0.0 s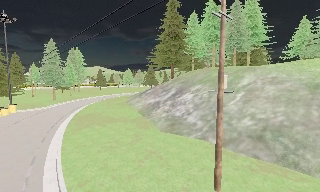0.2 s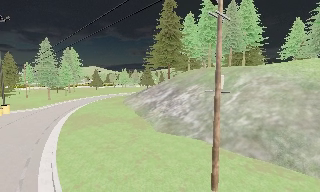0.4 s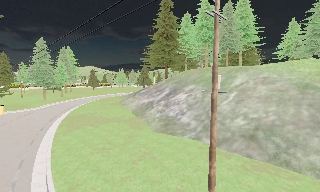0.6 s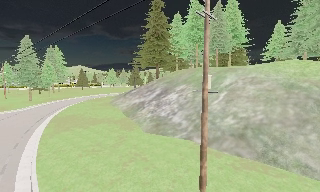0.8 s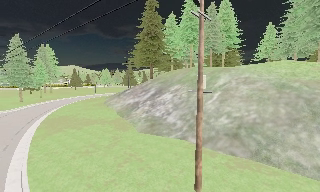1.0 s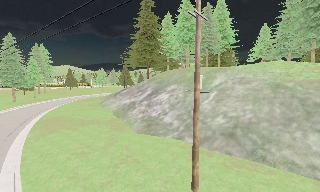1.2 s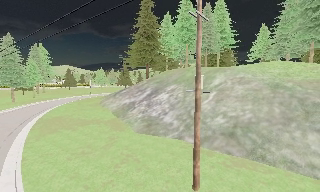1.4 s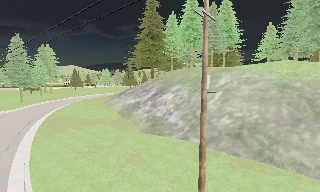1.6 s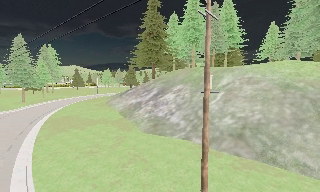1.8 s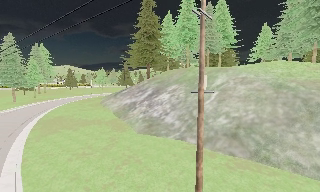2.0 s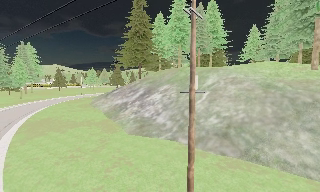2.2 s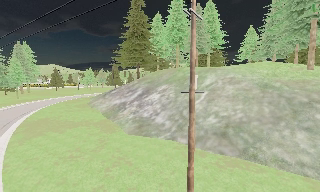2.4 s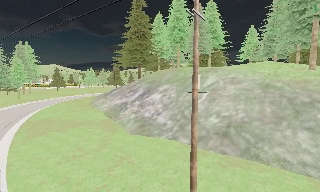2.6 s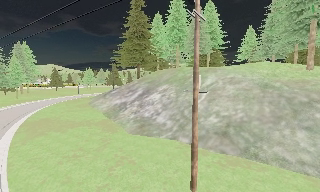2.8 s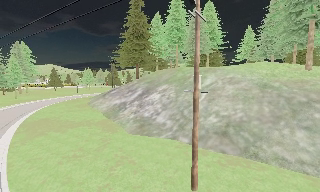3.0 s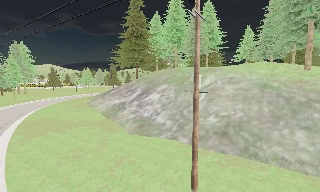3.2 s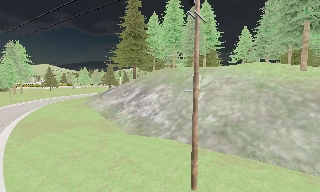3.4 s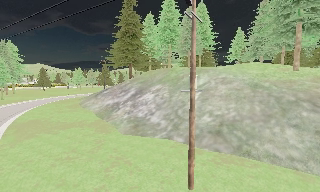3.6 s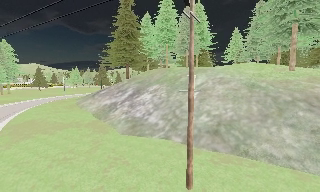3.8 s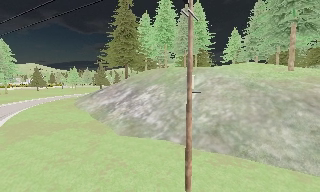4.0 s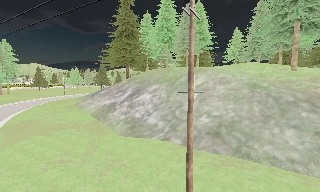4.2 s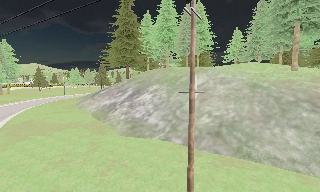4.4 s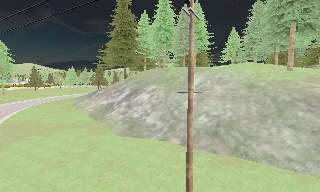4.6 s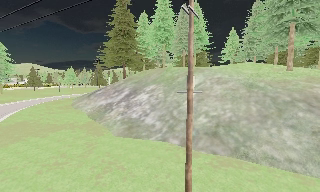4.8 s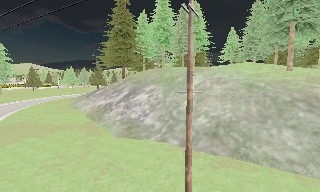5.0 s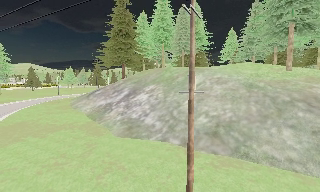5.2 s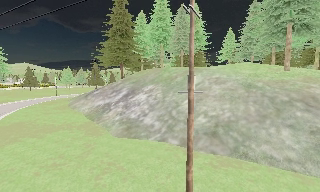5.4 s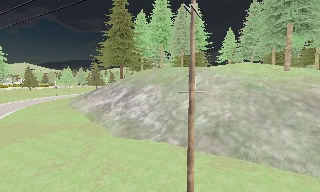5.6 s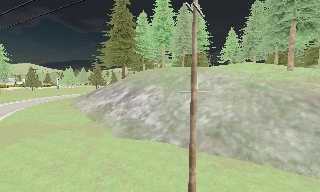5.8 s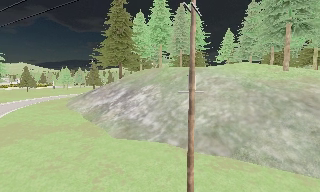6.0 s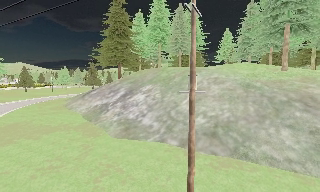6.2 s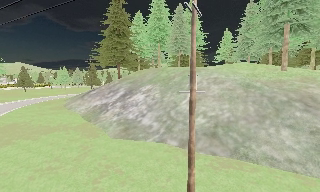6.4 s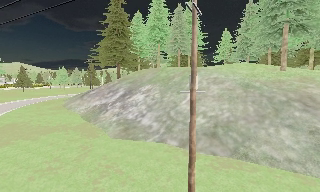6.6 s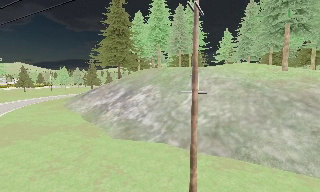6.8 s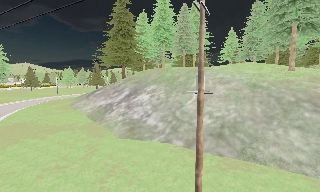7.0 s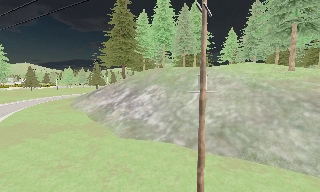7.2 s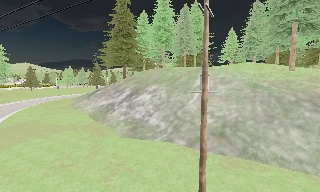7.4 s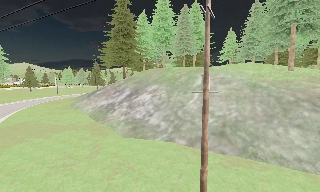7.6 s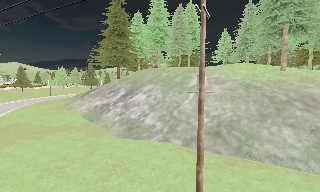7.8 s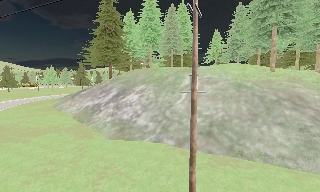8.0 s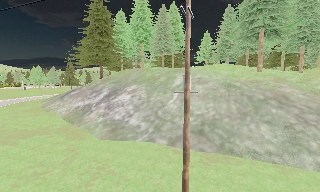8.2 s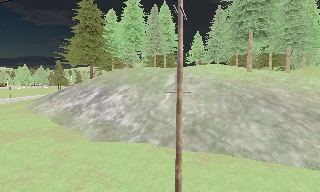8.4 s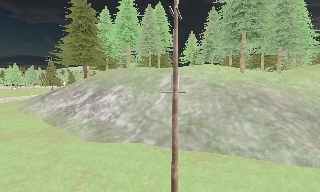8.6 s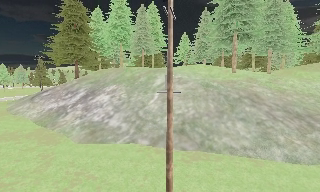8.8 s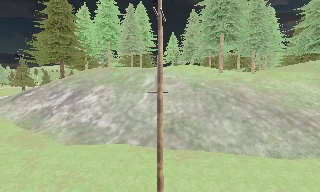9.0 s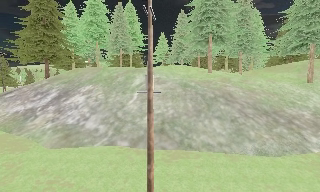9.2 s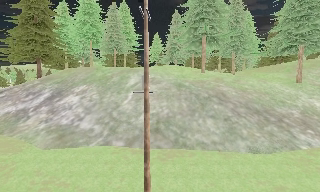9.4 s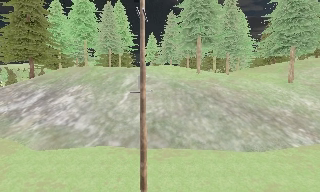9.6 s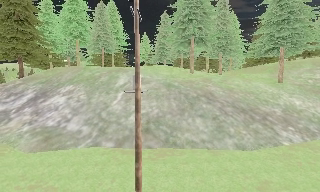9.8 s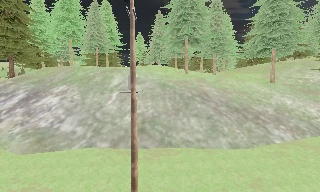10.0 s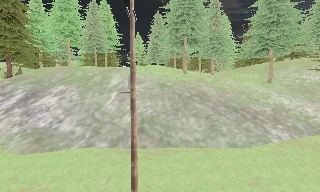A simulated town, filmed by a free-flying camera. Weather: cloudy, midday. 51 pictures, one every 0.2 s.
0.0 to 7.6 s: The camera swings to its right by about 20 degrees, and the scene slides to the left. It travels to its left and forward, about 1.5 m.
7.6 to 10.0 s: The camera pans to its right, which is clockwise from overhead, by about 30 degrees.
The film runs backward here.
